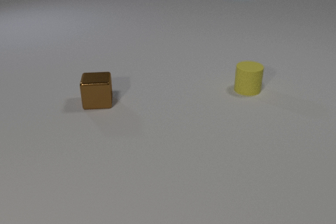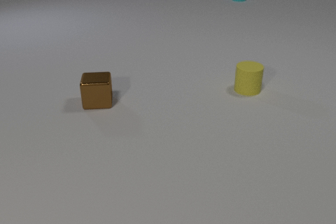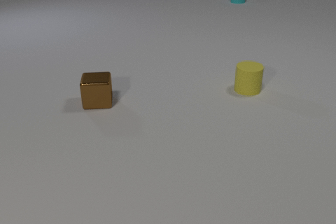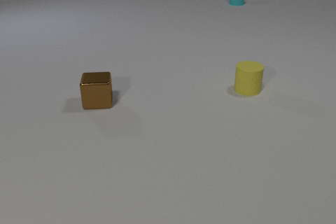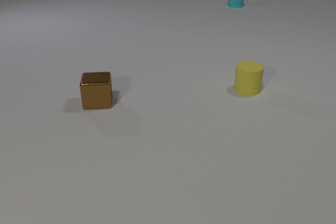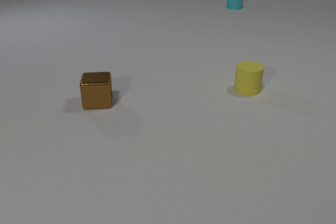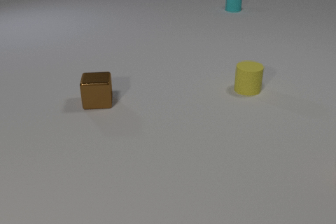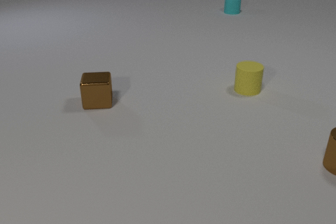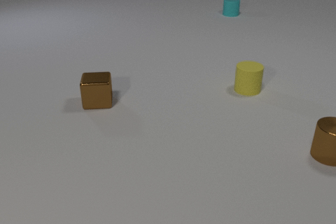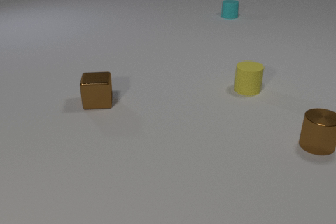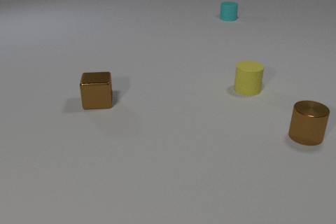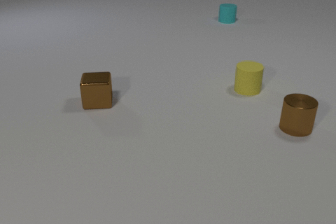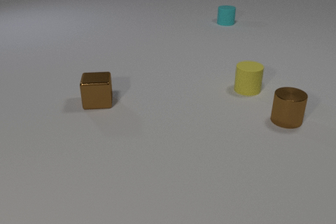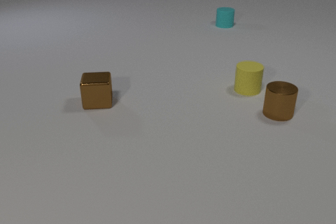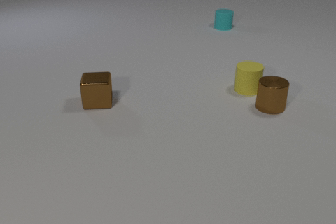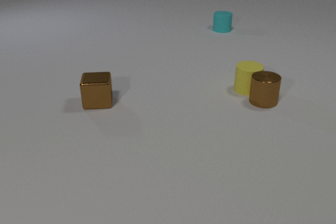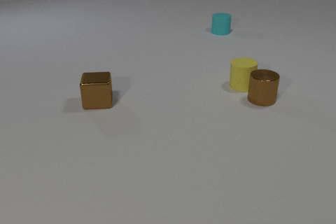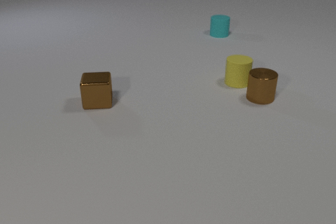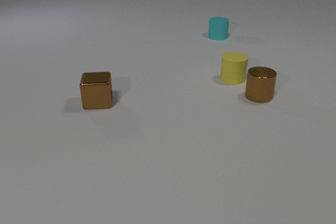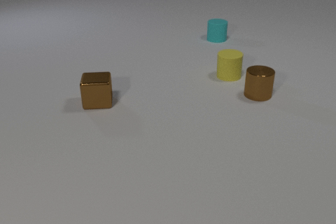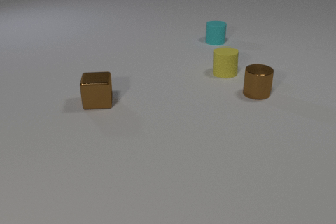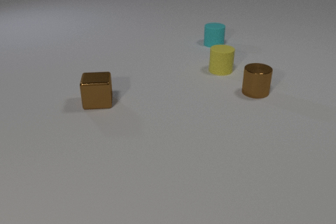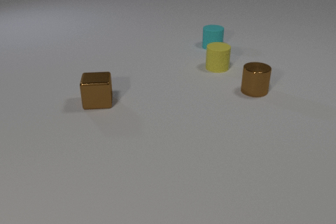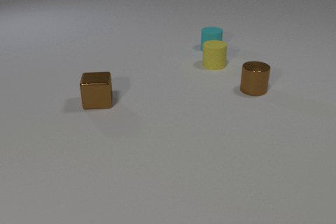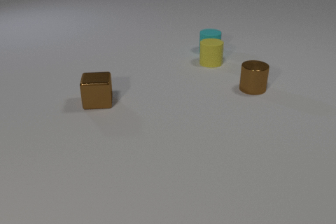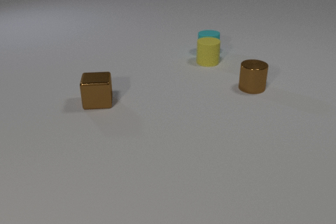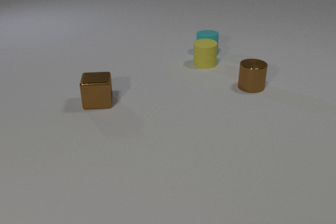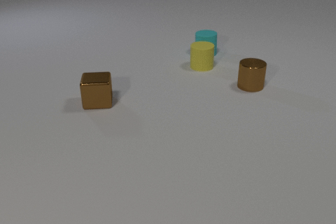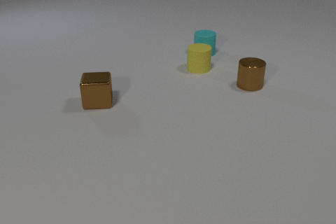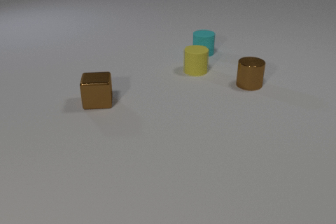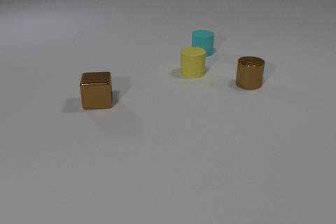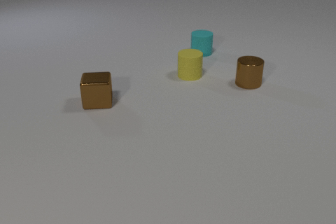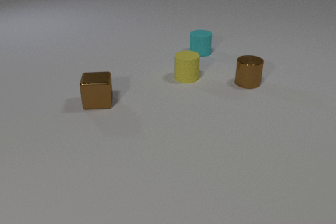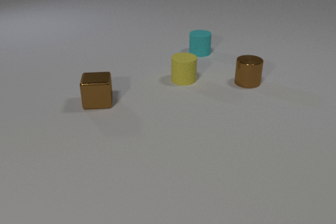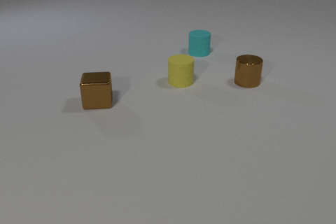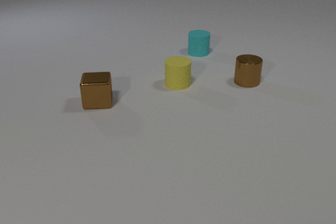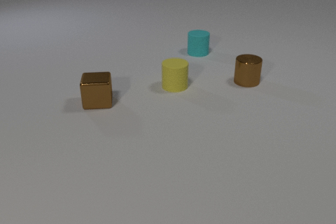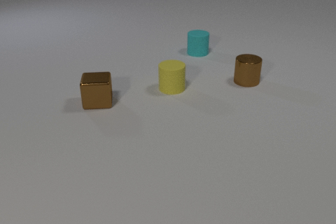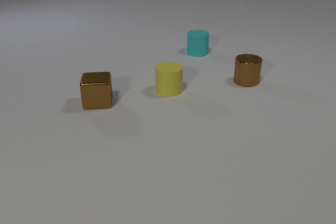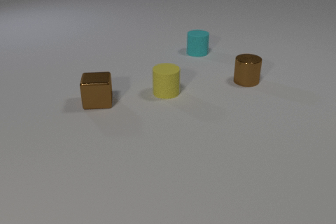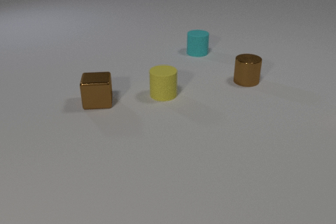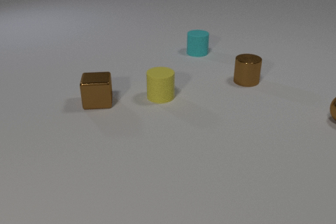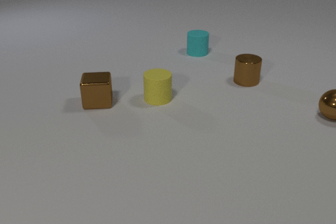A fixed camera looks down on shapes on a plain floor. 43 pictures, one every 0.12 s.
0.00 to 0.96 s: The brown metal cylinder comes in at the right edge, slides to the left and away from the camera. The cyan rubber cylinder slides toward the camera.
0.96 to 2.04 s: The brown metal cylinder slides away from the camera and to the left. The yellow rubber cylinder slides away from the camera and to the left. The cyan rubber cylinder slides toward the camera. The brown metal cylinder and the yellow rubber cylinder collide.
2.04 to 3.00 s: The brown metal cylinder slides away from the camera and to the left. The yellow rubber cylinder slides away from the camera and to the left. The cyan rubber cylinder slides toward the camera. The yellow rubber cylinder and the cyan rubber cylinder collide.
3.00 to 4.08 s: The brown metal cylinder slides away from the camera. The yellow rubber cylinder slides toward the camera and to the left. The cyan rubber cylinder slides to the left.
4.08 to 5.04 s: The yellow rubber cylinder slides toward the camera and to the left. The brown metal sphere comes in at the right edge, rolls to the left.
What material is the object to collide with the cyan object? rubber.
What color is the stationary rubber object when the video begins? yellow.
Are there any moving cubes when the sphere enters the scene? no.
